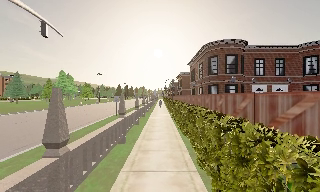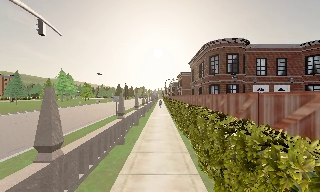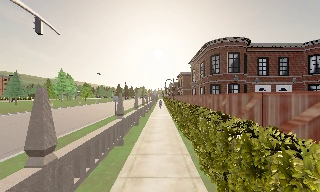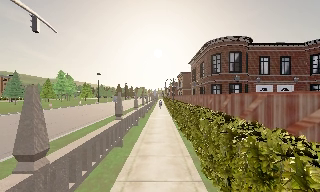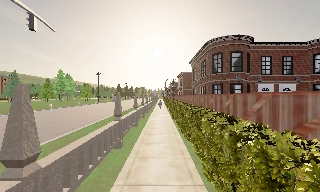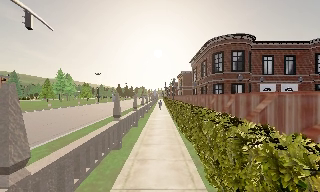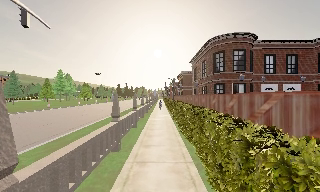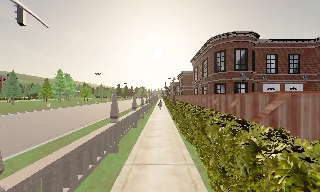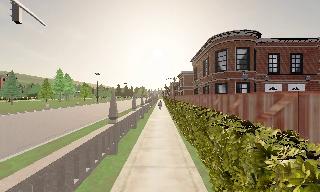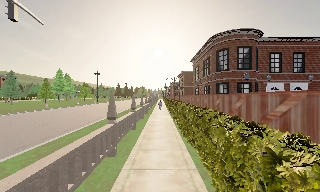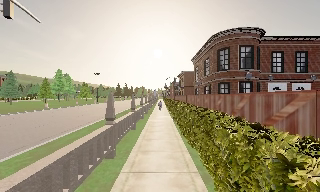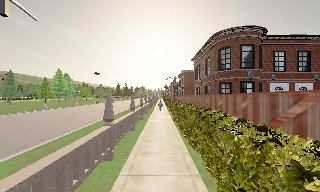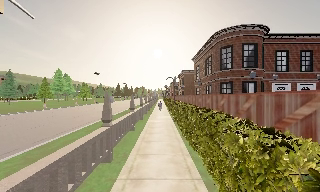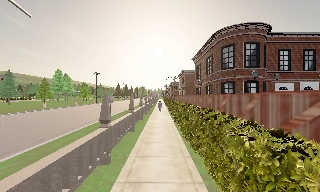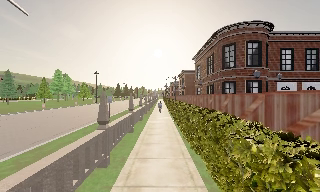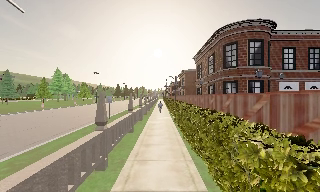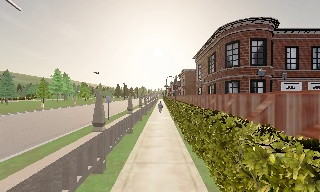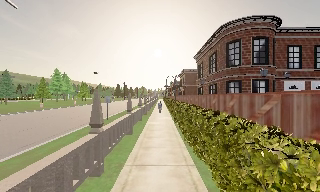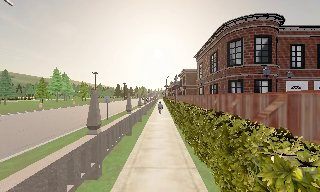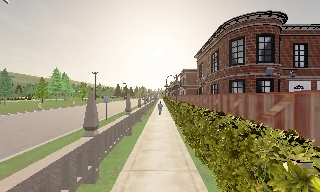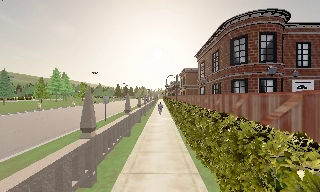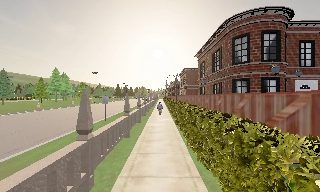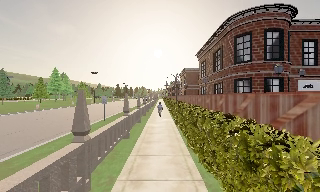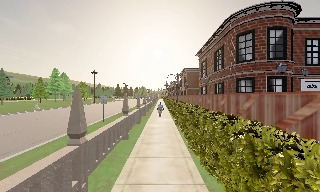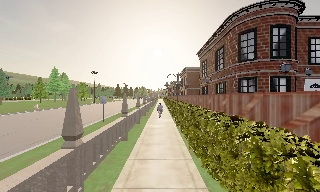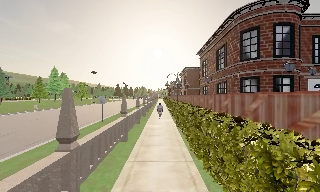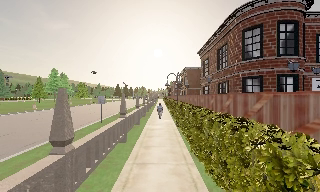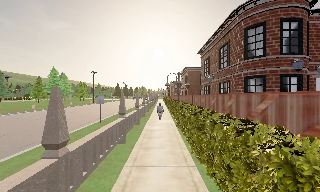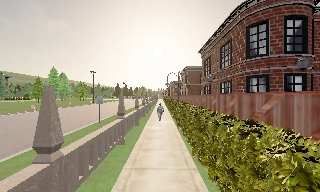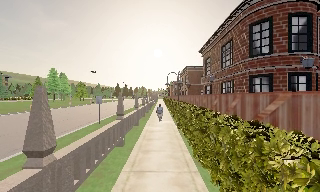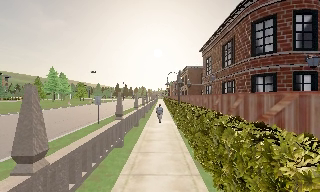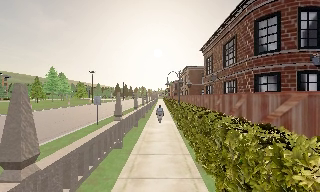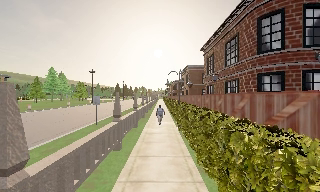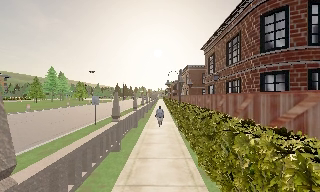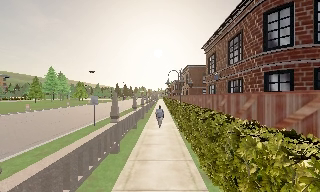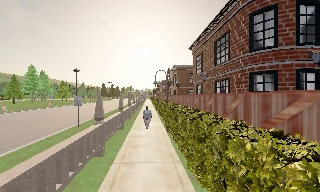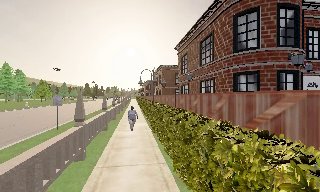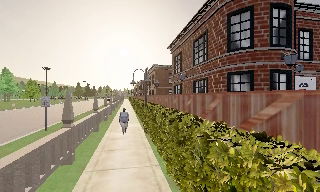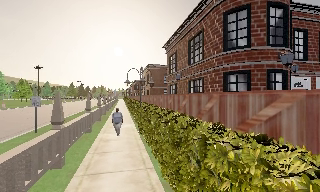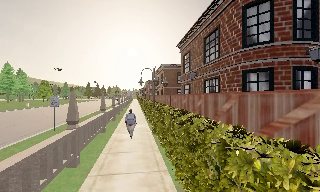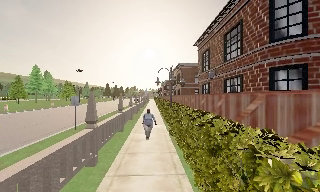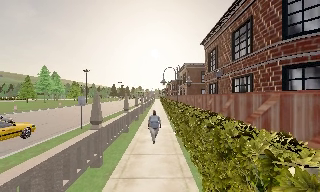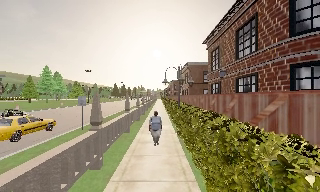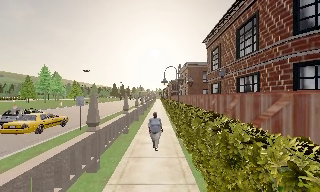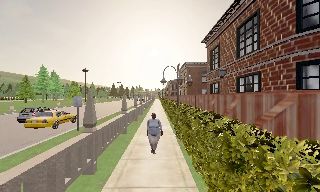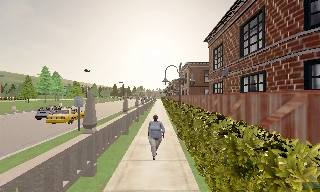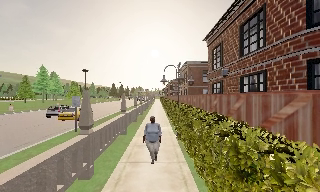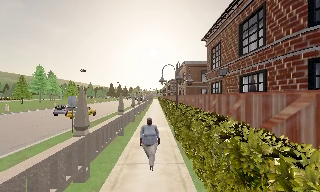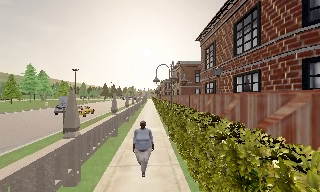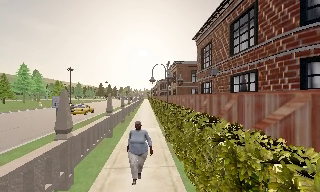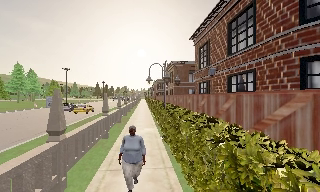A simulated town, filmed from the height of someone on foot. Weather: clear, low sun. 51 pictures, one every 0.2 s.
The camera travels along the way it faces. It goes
forward.
0.0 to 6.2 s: The camera travels forward, about 6 m, so what stands in front looms larger.
6.2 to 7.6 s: The camera swings to its right by about 15 degrees, and the scene slides to the left. It travels forward, about 1.5 m, so what stands in front looms larger.
7.6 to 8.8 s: The camera swings to its left by about 15 degrees, and the scene slides to the right. It travels forward, about 1 m, so what stands in front looms larger.
8.8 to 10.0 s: The camera travels forward, about 1 m, so what stands in front looms larger.
The film runs forward here.
